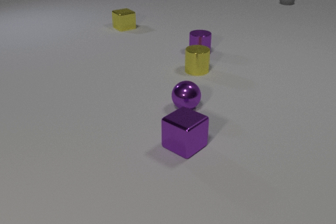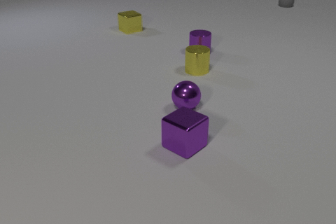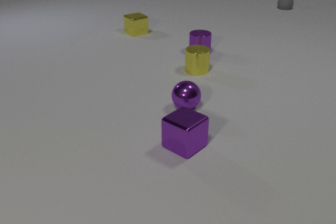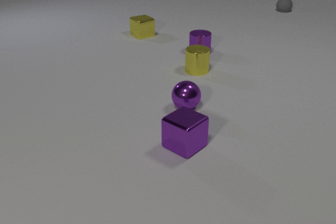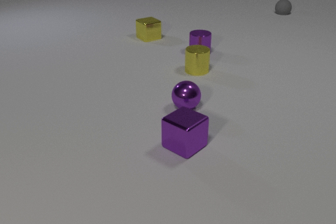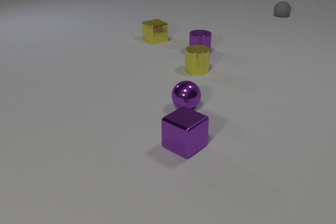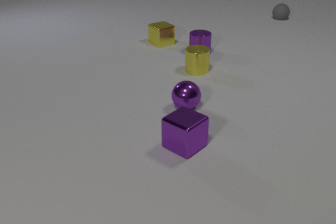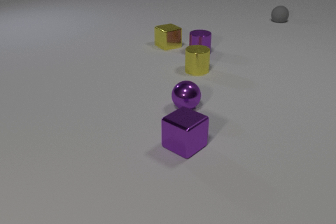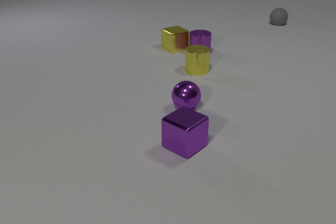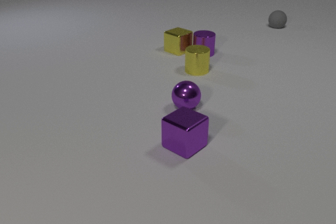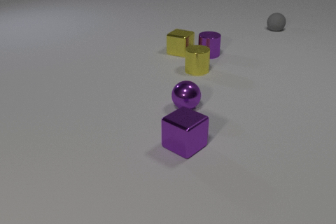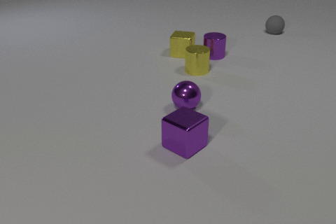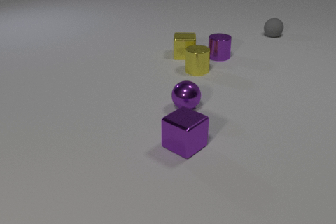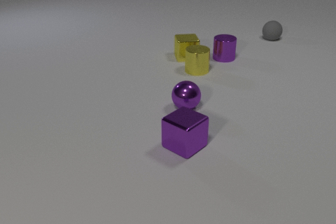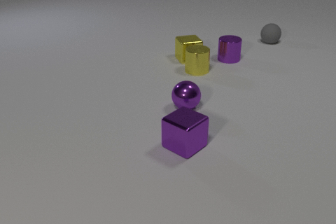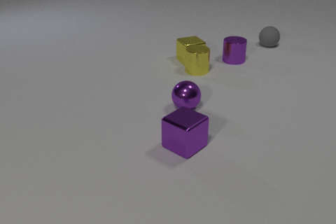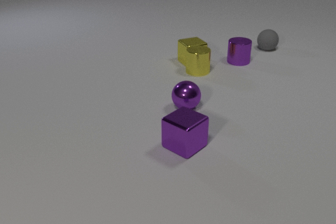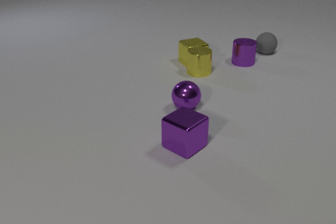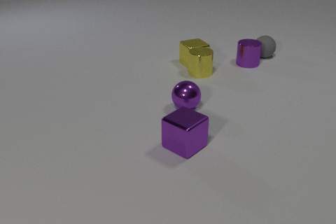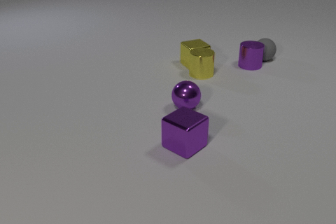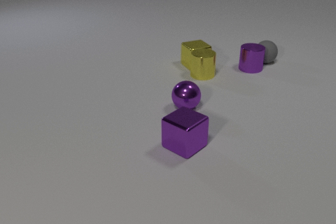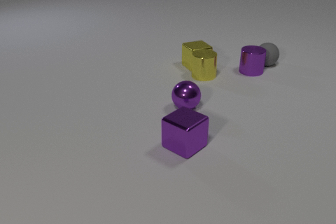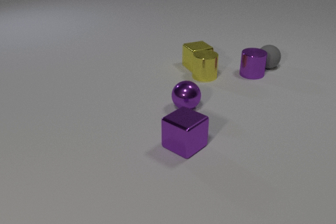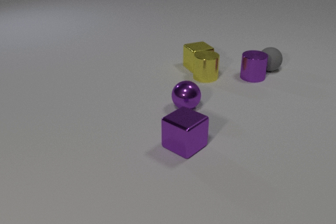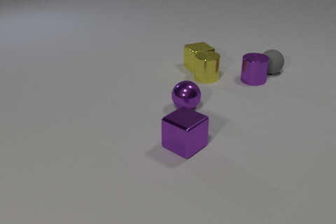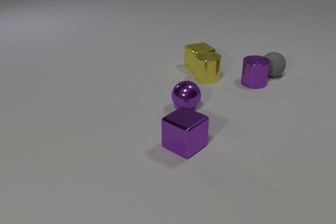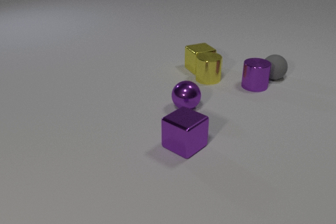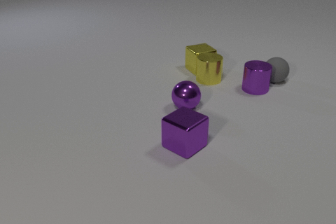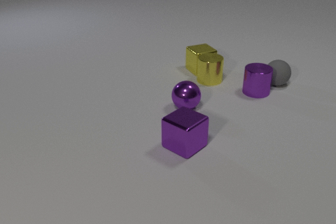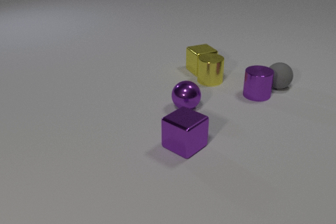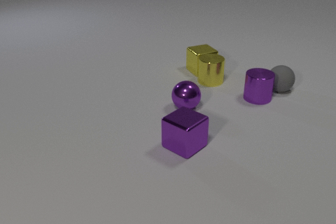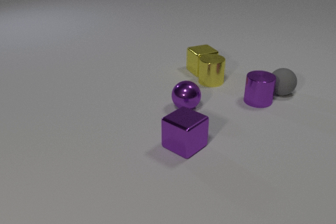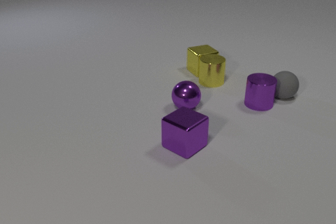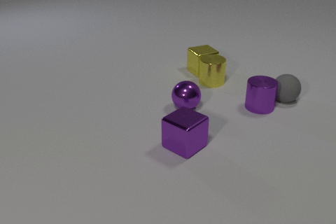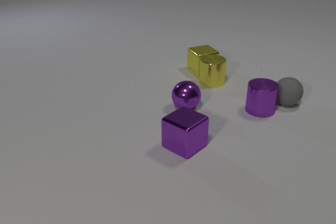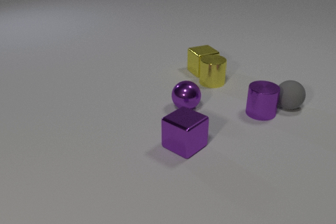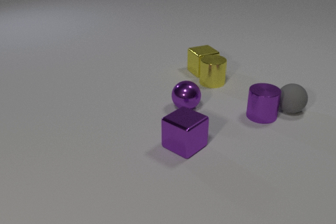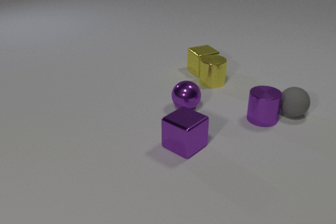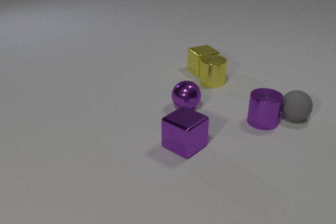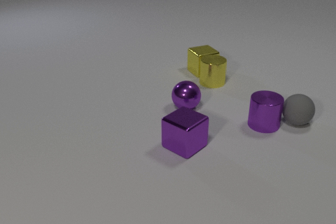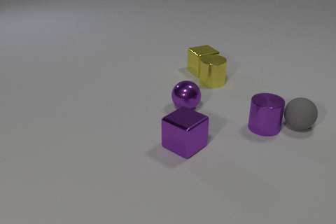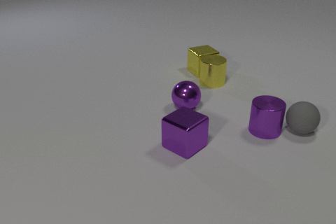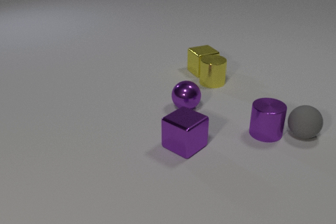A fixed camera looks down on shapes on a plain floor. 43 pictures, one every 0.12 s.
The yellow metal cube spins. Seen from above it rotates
counterclockwise.
The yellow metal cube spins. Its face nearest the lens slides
to the right.
0.00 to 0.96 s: The yellow metal cube slides toward the camera and to the right. The gray rubber sphere rolls toward the camera.
0.96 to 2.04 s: The yellow metal cube slides toward the camera and to the right, spins so that its near face slides to the right, counterclockwise seen from above. The purple metal cylinder slides to the right and toward the camera. The gray rubber sphere rolls toward the camera. The yellow metal cube and the purple metal cylinder collide. The yellow metal cube and the yellow metal cylinder collide.
2.04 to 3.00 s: The yellow metal cube slides toward the camera and to the right. The purple metal cylinder slides toward the camera. The gray rubber sphere rolls toward the camera. The yellow metal cylinder slides toward the camera and to the right. The purple metal cylinder and the gray rubber sphere collide.
3.00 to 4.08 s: The yellow metal cube slides toward the camera. The purple metal cylinder slides toward the camera. The gray rubber sphere rolls toward the camera. The yellow metal cylinder slides toward the camera.
4.08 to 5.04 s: The purple metal cylinder slides toward the camera. The gray rubber sphere rolls toward the camera.
Are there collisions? yes.
What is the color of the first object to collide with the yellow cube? purple.
How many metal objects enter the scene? 0.
